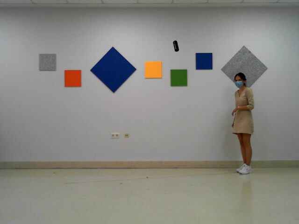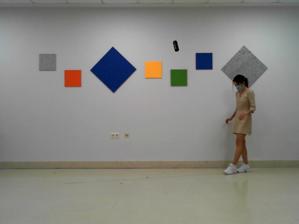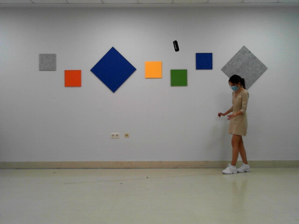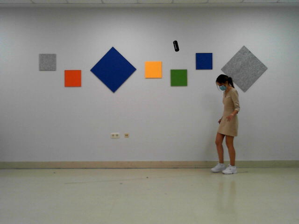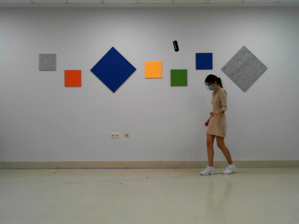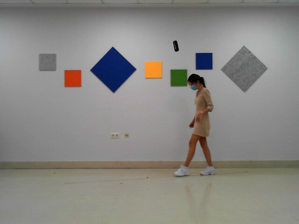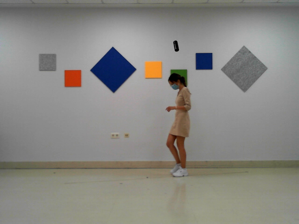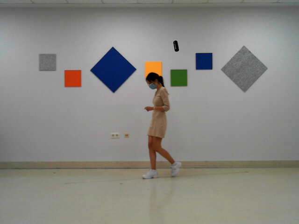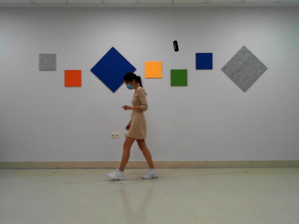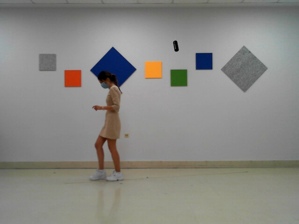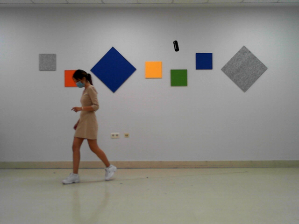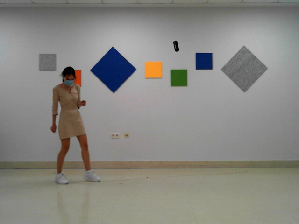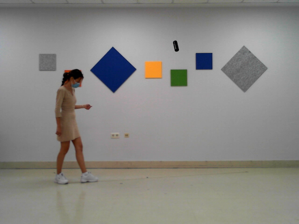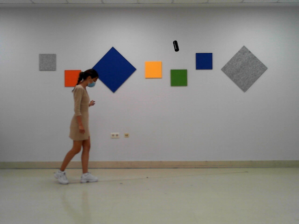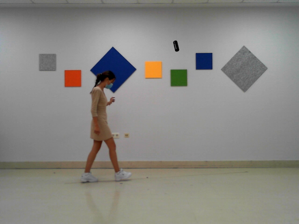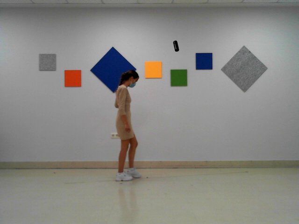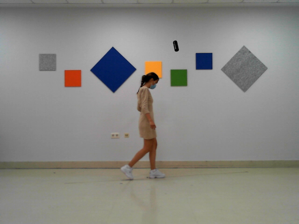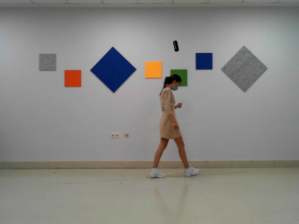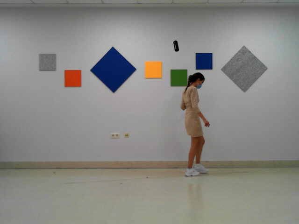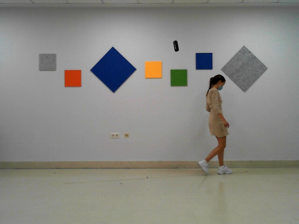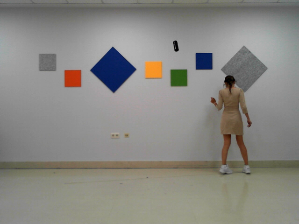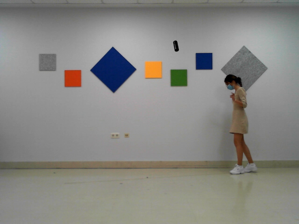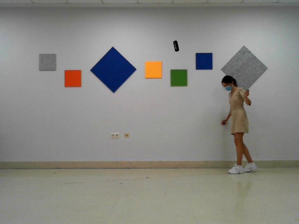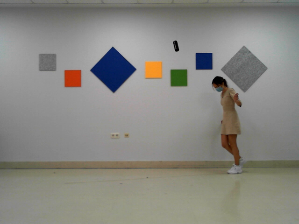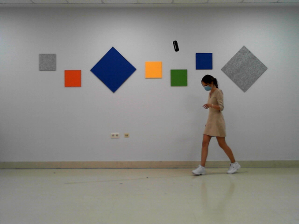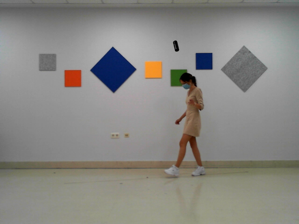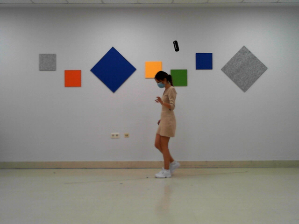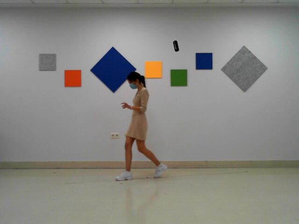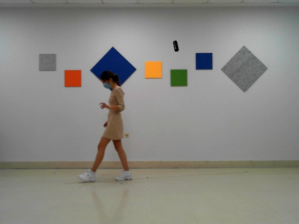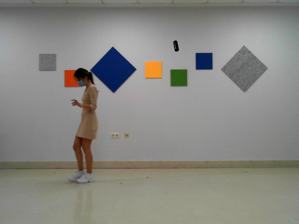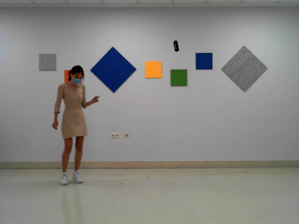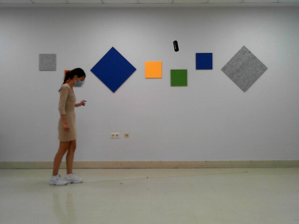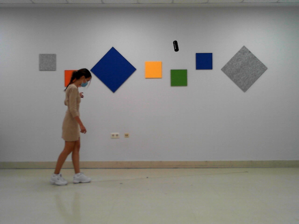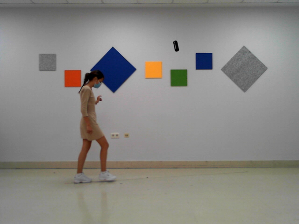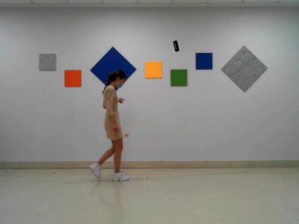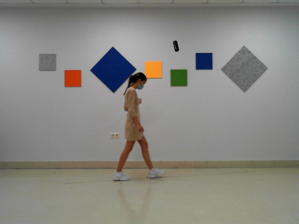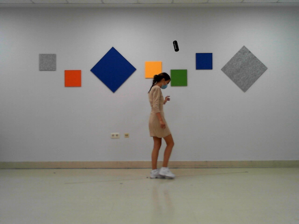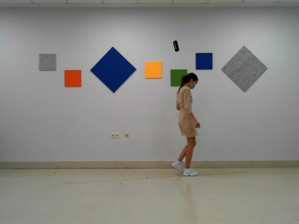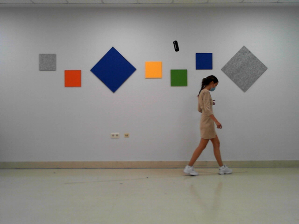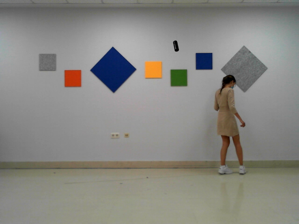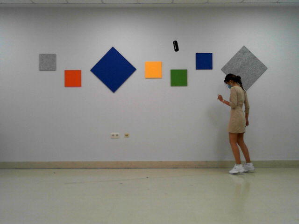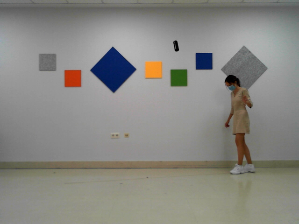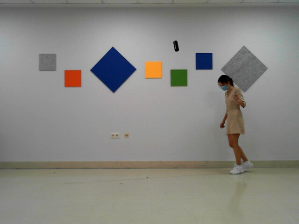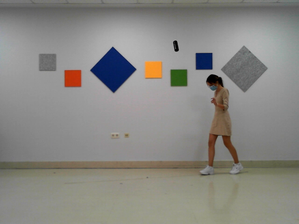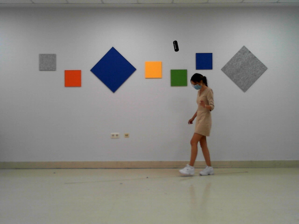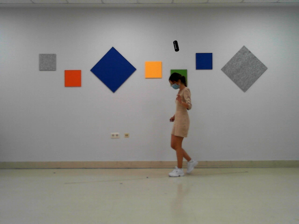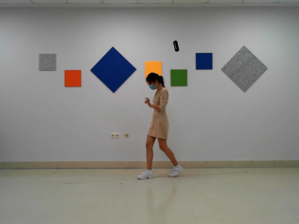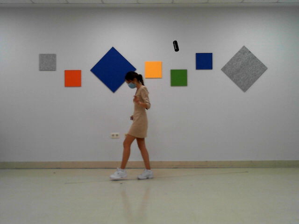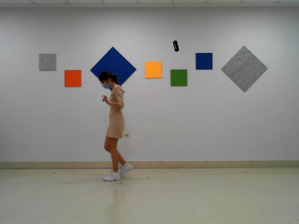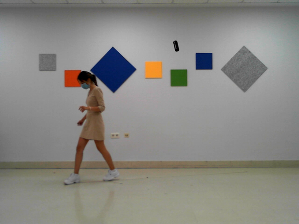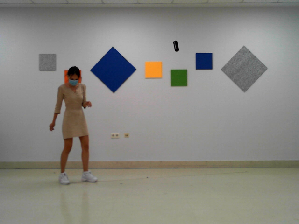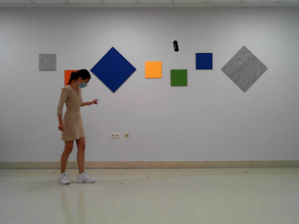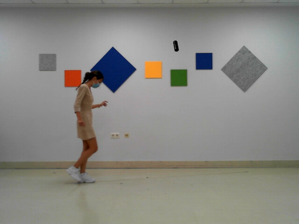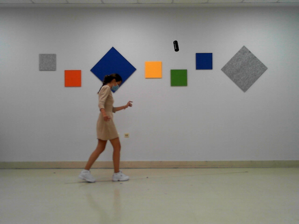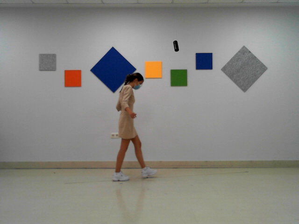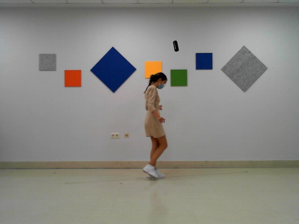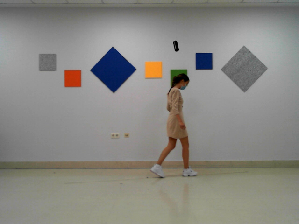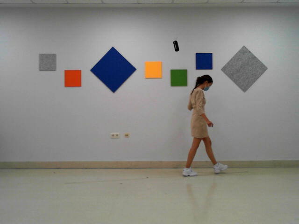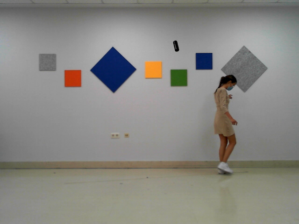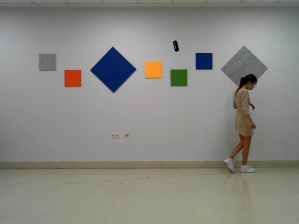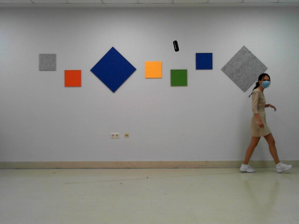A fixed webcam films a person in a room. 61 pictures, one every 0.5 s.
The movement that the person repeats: Walk along a line.
